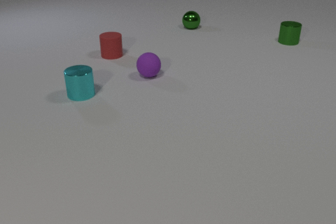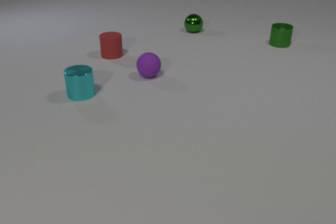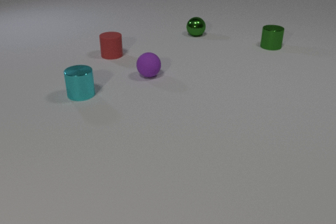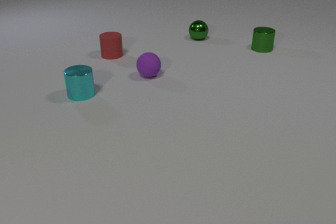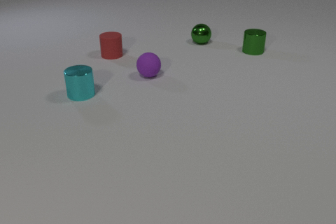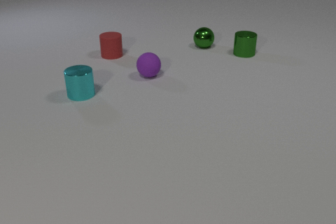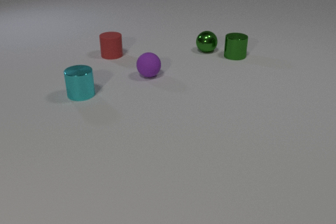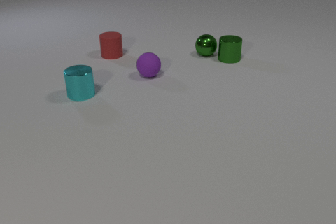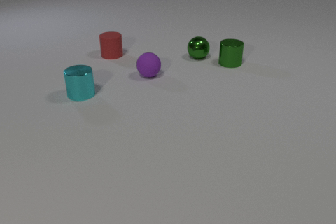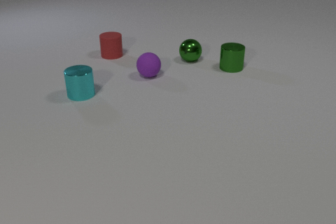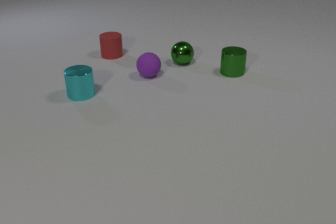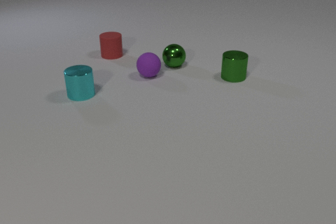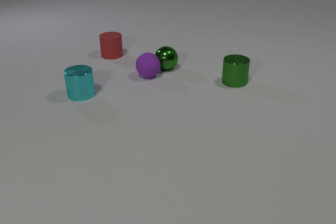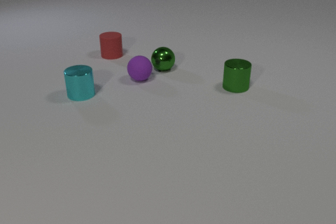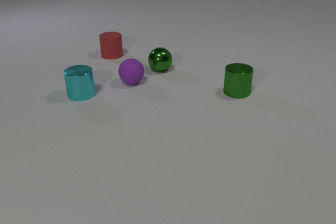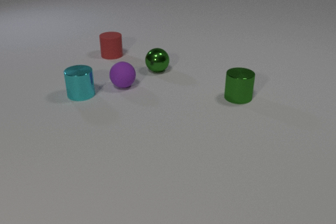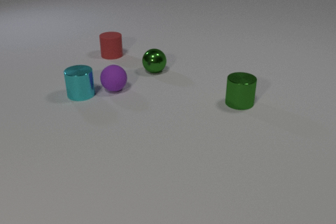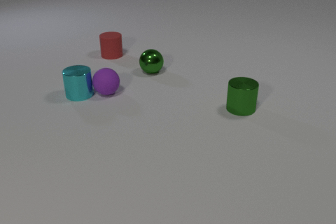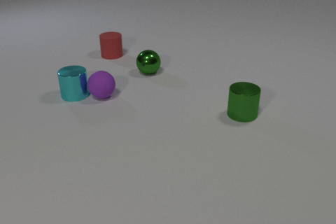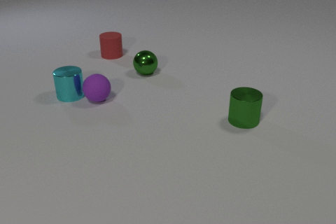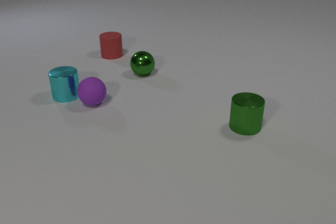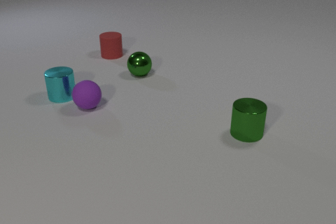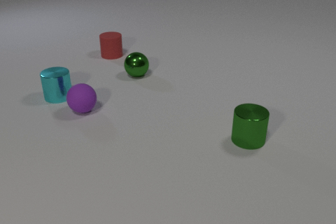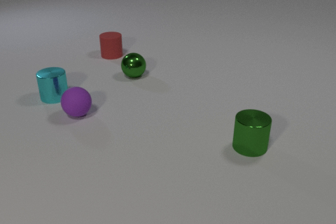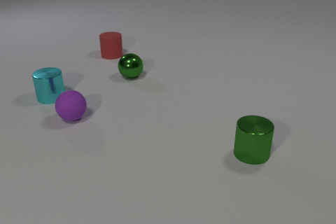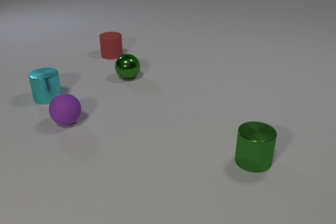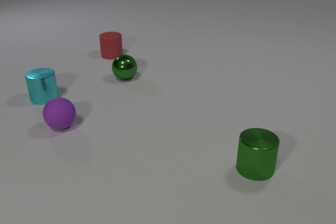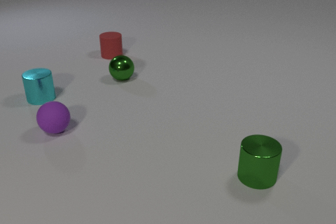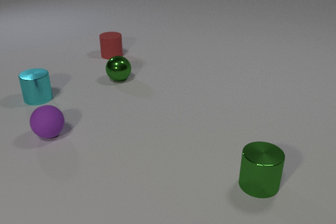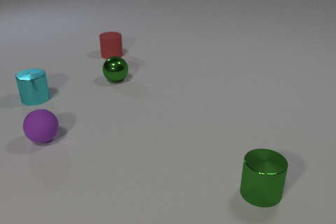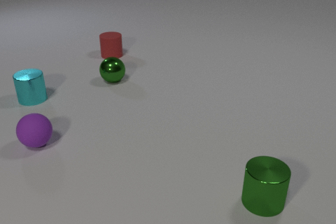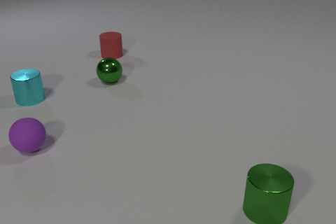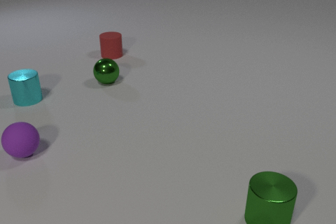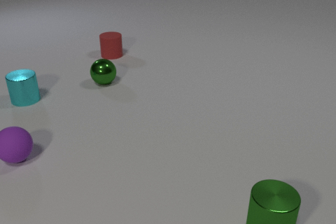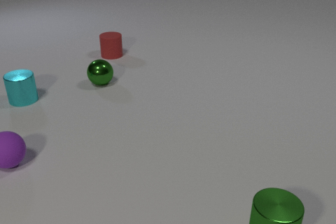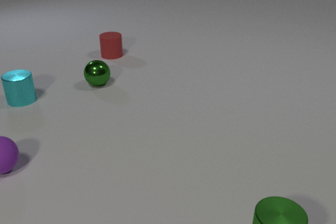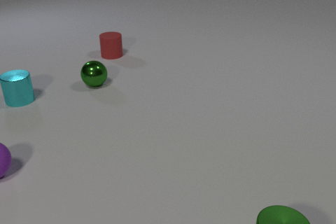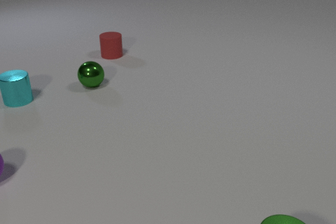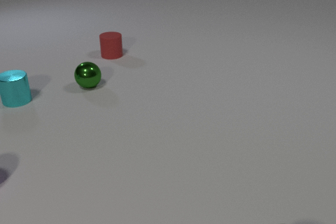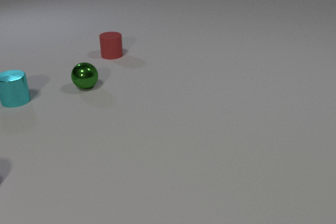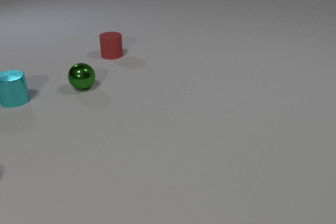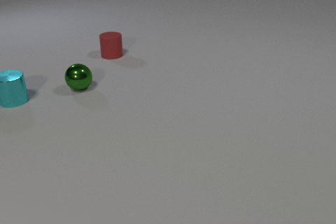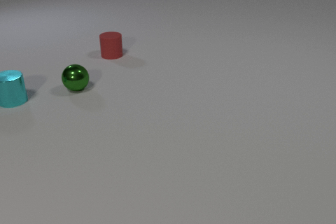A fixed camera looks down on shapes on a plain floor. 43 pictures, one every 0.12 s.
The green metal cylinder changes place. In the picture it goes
toward the camera.
0.00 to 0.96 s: The green metal sphere rolls toward the camera. The green metal cylinder slides toward the camera and to the left. The green metal sphere and the green metal cylinder collide.
0.96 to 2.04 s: The green metal sphere rolls to the left and toward the camera. The green metal cylinder slides toward the camera. The purple rubber sphere rolls to the left and toward the camera. The green metal sphere and the purple rubber sphere collide. The purple rubber sphere and the cyan metal cylinder collide.
2.04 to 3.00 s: The green metal sphere rolls to the left and toward the camera. The green metal cylinder slides toward the camera. The purple rubber sphere rolls toward the camera and to the left. The cyan metal cylinder slides to the left.
3.00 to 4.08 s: The green metal sphere rolls to the left and toward the camera. The green metal cylinder slides toward the camera. The purple rubber sphere rolls toward the camera and to the left. The cyan metal cylinder slides to the left.
4.08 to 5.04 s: The green metal sphere rolls to the left. The green metal cylinder slides toward the camera, leaves at the bottom edge. The purple rubber sphere rolls to the left and toward the camera, leaves at the left edge. The cyan metal cylinder slides to the left.
What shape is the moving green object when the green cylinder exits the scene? sphere.
What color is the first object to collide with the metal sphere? green.
How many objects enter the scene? 0.
